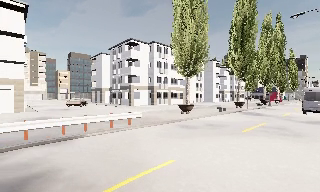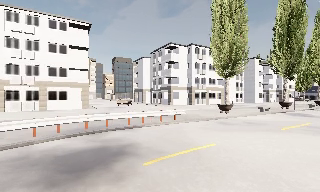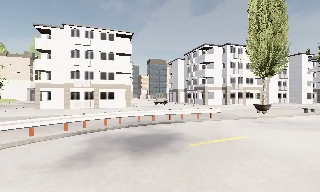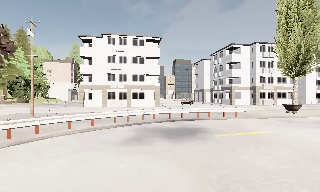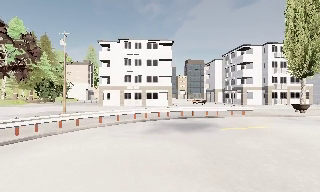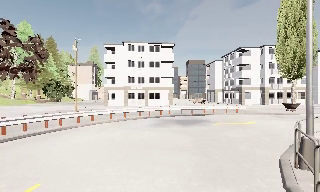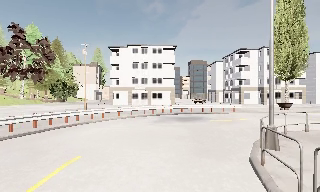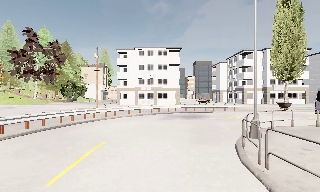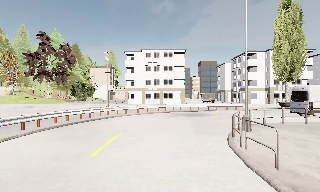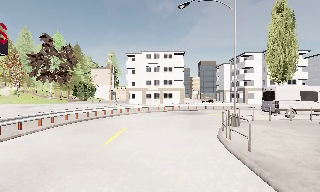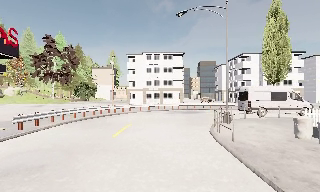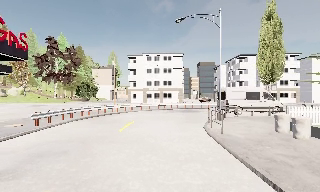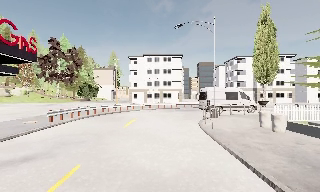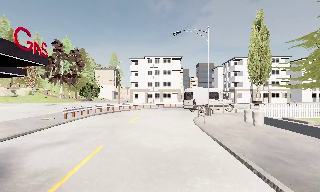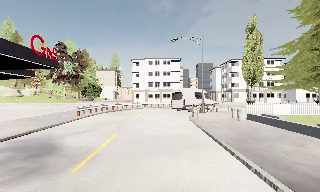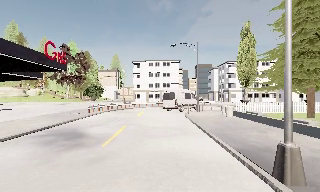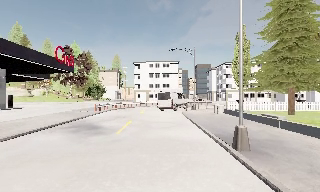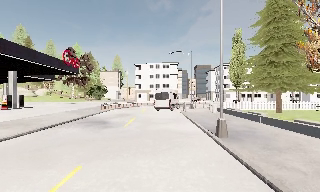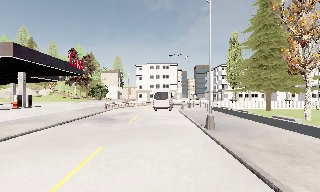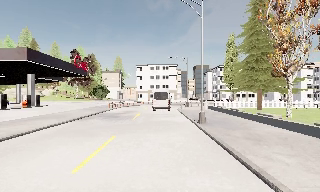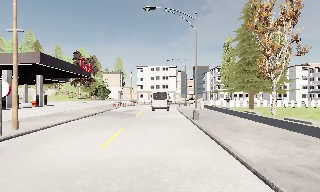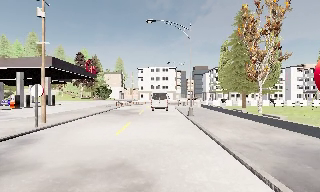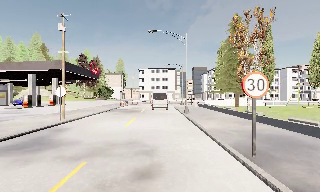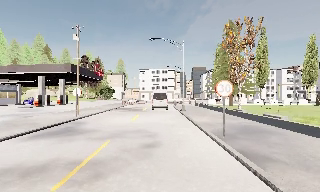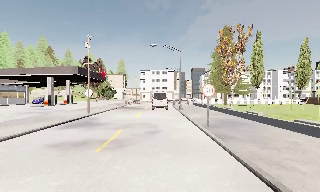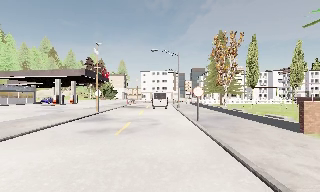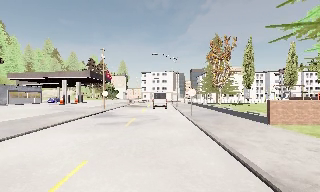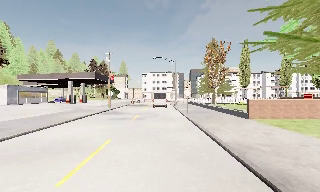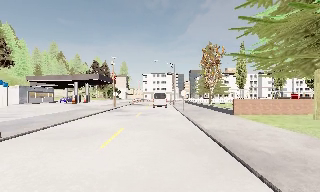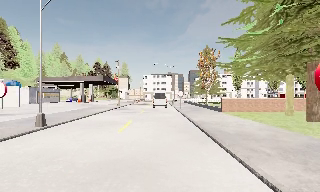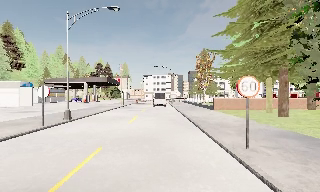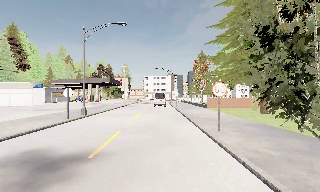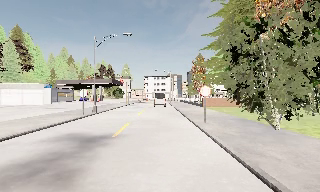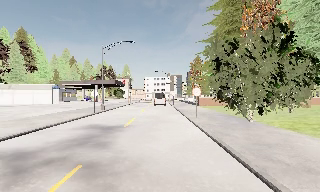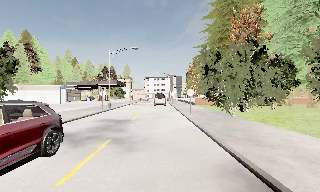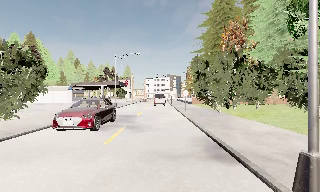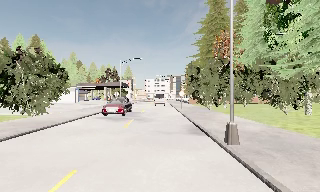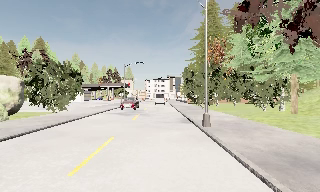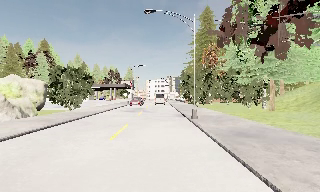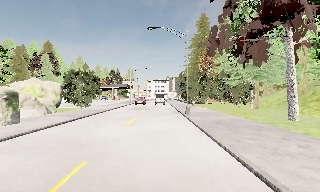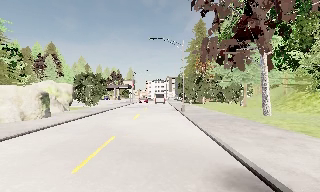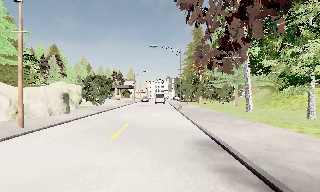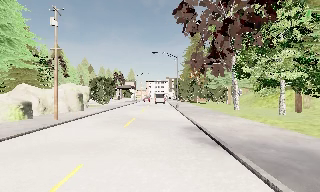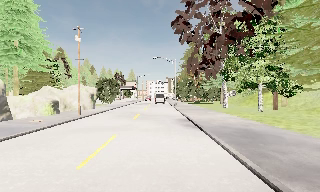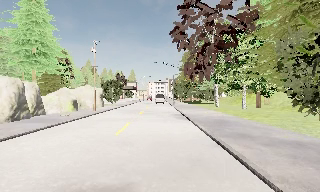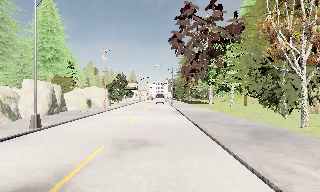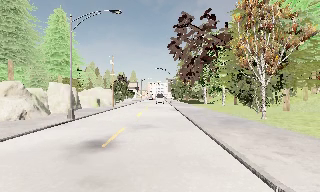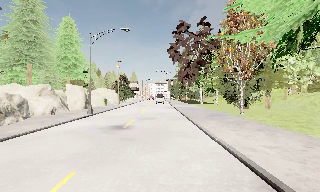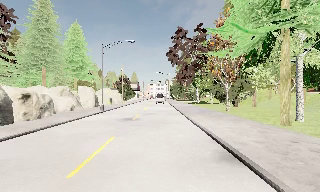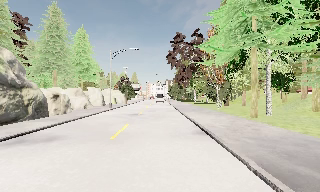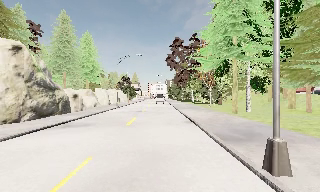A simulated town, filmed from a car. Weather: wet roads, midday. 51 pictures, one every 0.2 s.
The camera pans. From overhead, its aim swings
counterclockwise.
The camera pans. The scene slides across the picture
to the right.
0.0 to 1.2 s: The scene slides to the right, as the camera pans about 40 degrees to its left. It travels backward, about 10 m.
1.2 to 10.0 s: The camera travels backward, about 100 m, so what stands in front gets smaller. It gains speed.
The film runs backward here.
